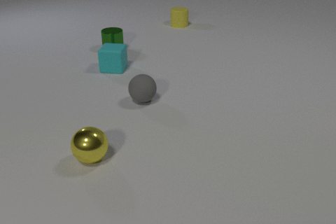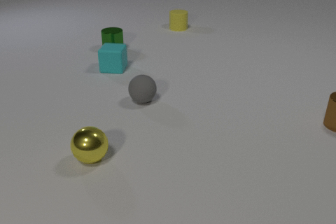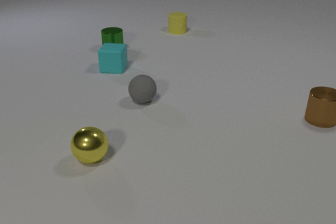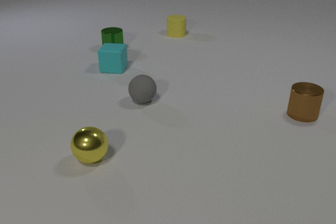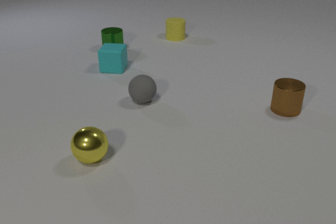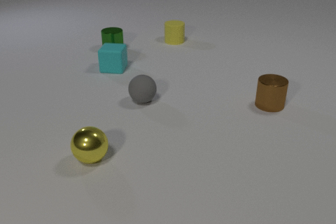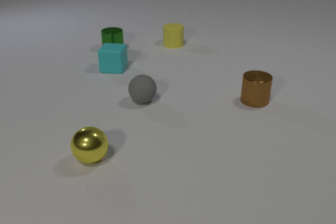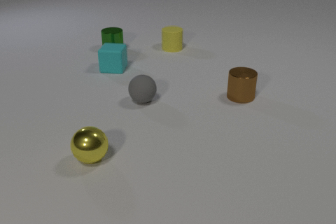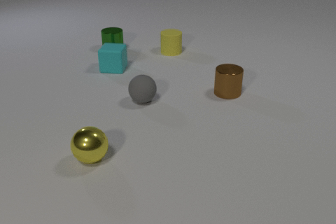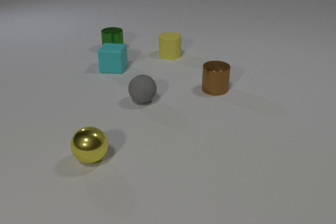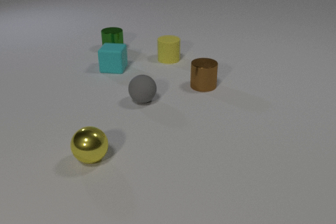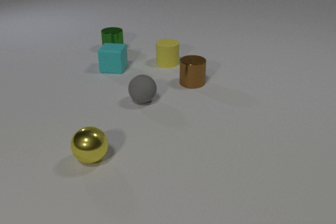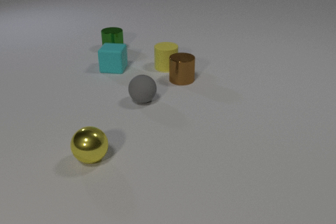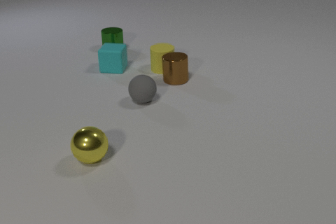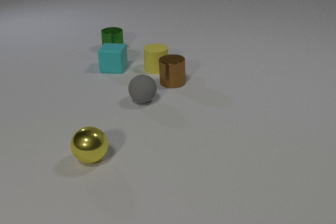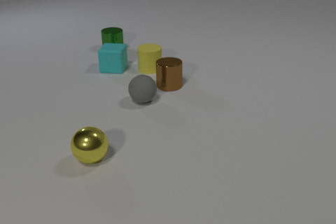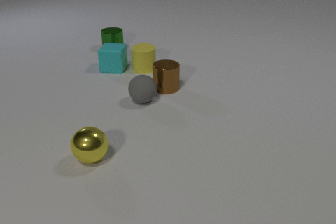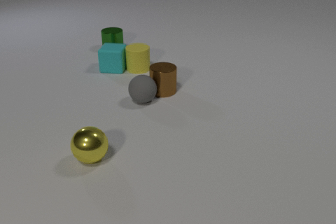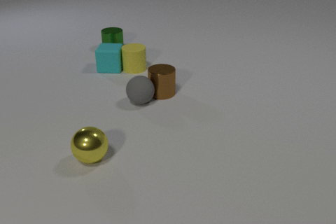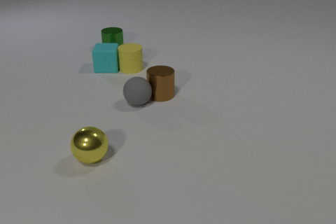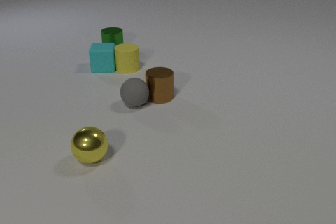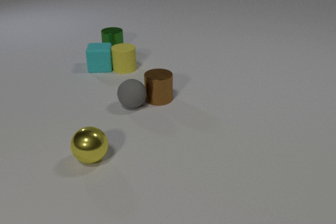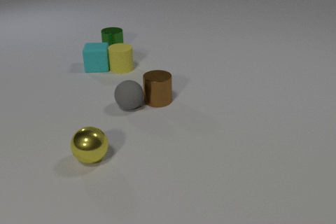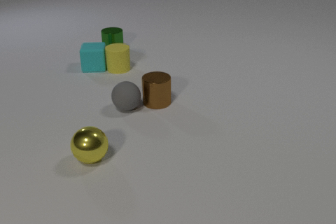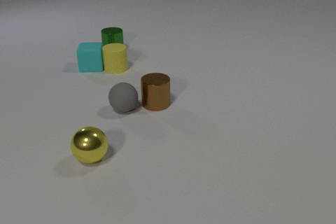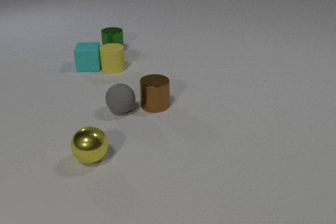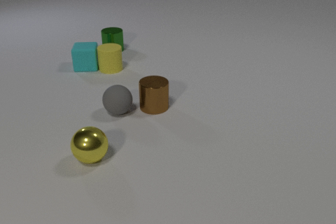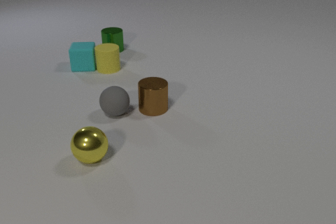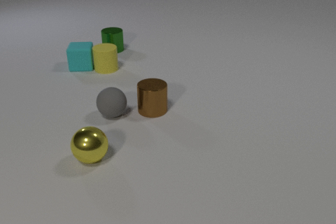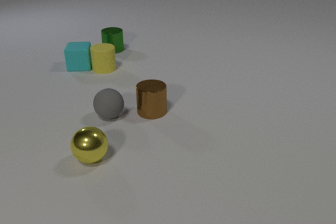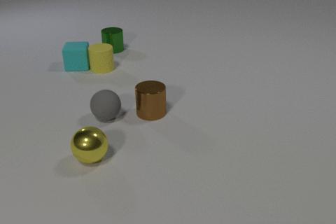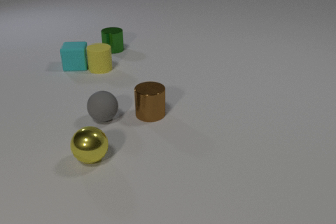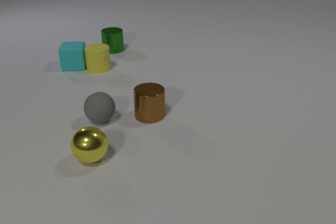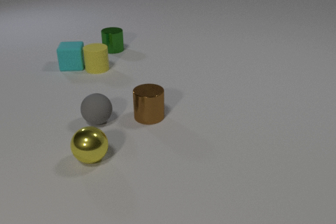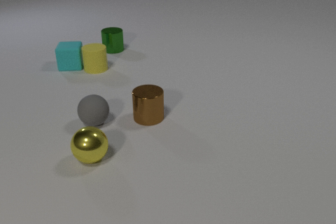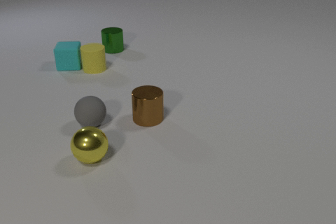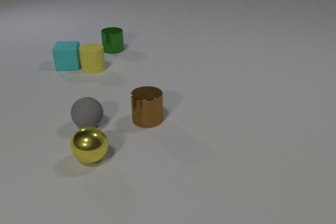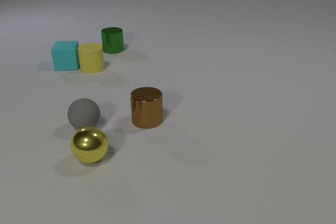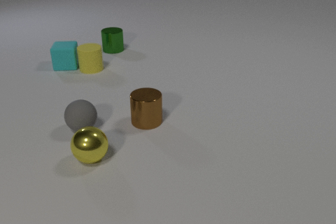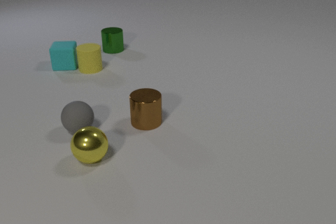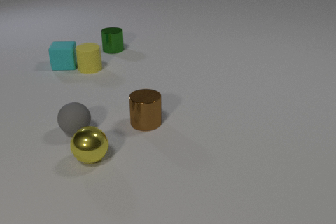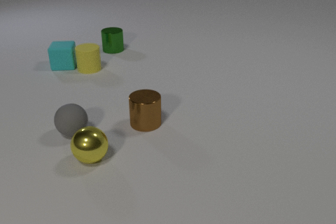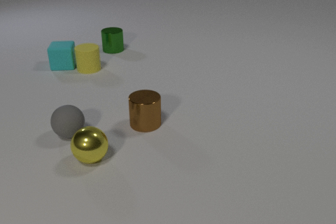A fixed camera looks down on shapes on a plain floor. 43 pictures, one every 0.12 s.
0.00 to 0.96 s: The yellow rubber cylinder slides toward the camera. The brown metal cylinder comes in at the right edge, slides to the left.
0.96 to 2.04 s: The yellow rubber cylinder slides toward the camera and to the left. The brown metal cylinder slides to the left. The yellow rubber cylinder and the brown metal cylinder collide. The yellow rubber cylinder and the cyan rubber cube collide.
2.04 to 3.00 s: The yellow rubber cylinder slides to the left. The brown metal cylinder slides toward the camera. The gray rubber sphere rolls to the left and toward the camera. The cyan rubber cube slides to the left. The brown metal cylinder and the gray rubber sphere collide.
3.00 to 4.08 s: The yellow rubber cylinder slides to the left. The brown metal cylinder slides toward the camera. The gray rubber sphere rolls to the left and toward the camera. The cyan rubber cube slides to the left.
4.08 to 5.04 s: The yellow rubber cylinder slides to the left. The brown metal cylinder slides toward the camera. The gray rubber sphere rolls to the left and toward the camera. The cyan rubber cube slides to the left.
What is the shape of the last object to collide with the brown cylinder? sphere.
Are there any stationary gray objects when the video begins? yes.
How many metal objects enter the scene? 1.
